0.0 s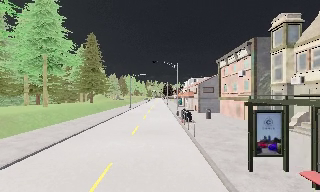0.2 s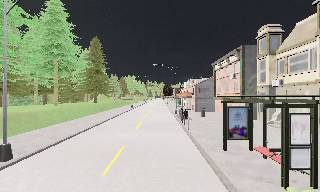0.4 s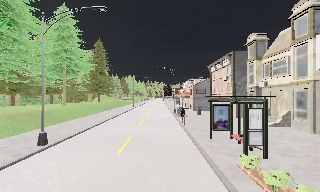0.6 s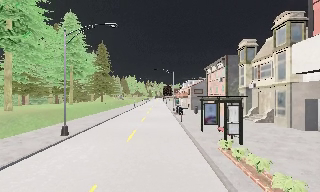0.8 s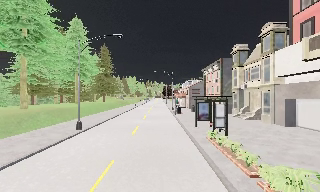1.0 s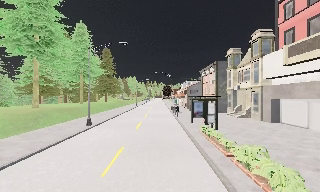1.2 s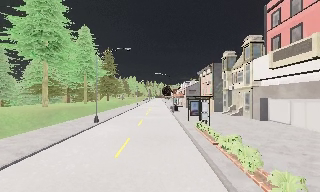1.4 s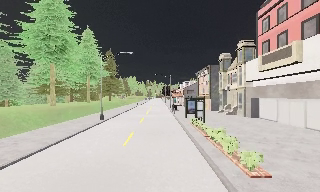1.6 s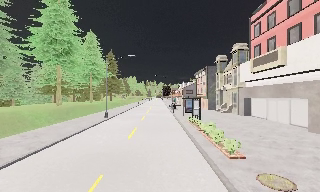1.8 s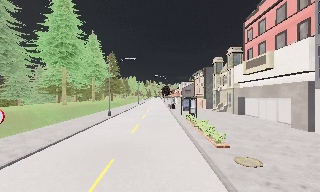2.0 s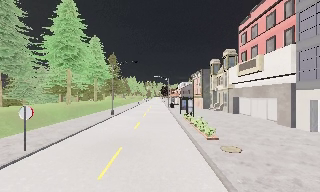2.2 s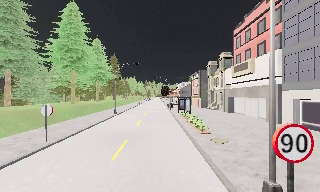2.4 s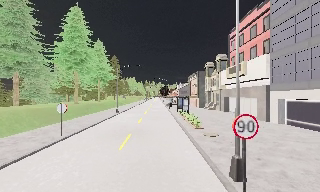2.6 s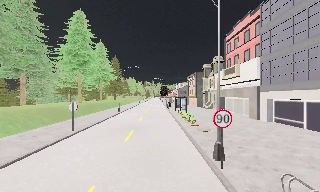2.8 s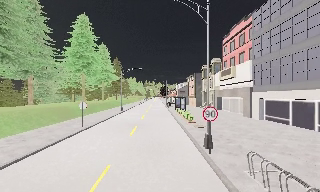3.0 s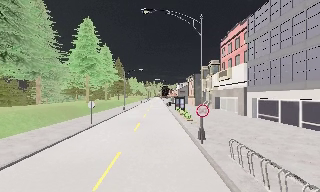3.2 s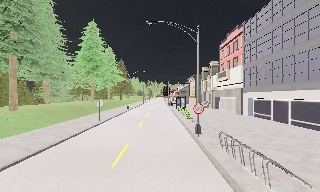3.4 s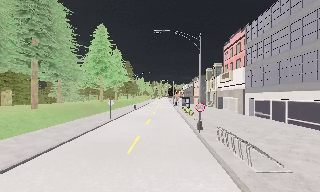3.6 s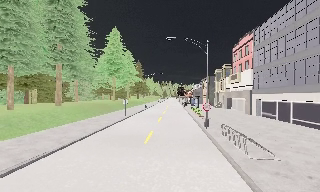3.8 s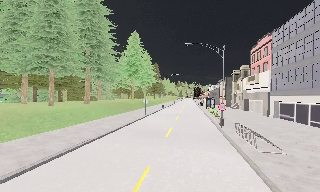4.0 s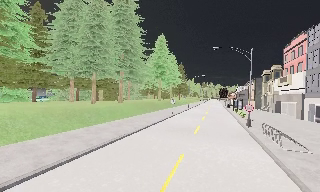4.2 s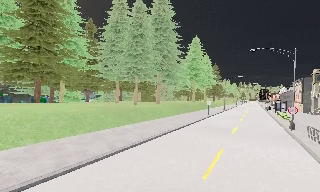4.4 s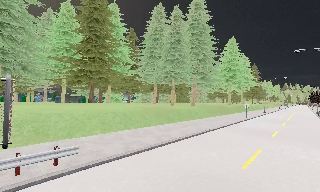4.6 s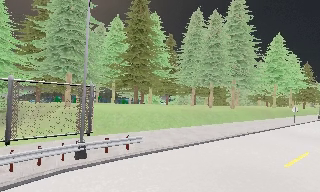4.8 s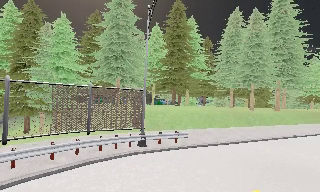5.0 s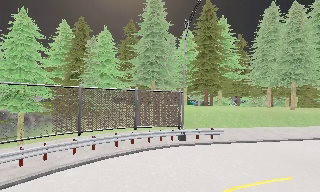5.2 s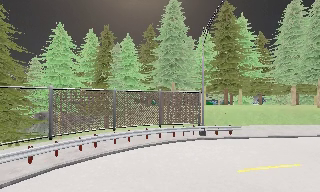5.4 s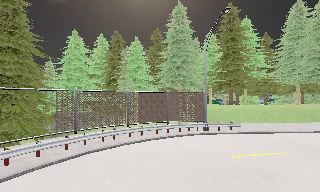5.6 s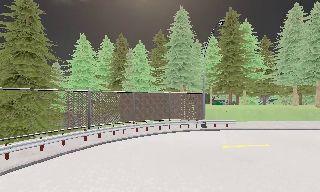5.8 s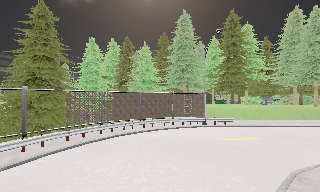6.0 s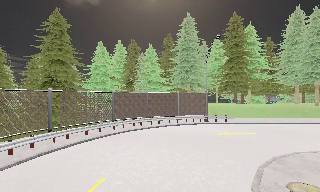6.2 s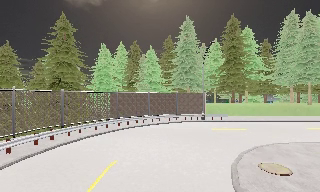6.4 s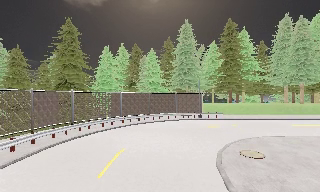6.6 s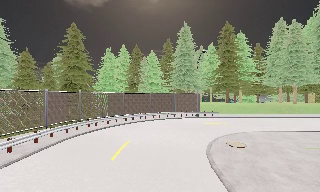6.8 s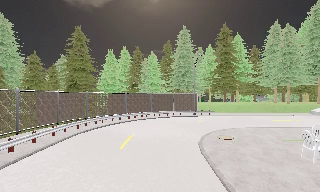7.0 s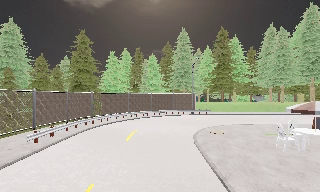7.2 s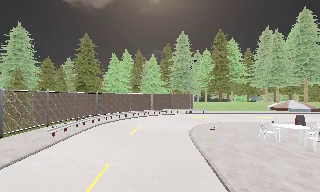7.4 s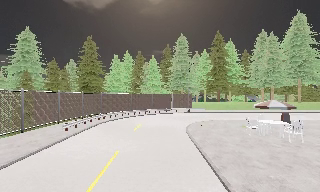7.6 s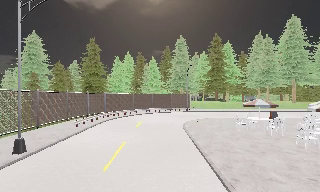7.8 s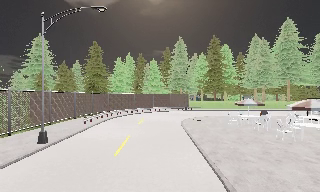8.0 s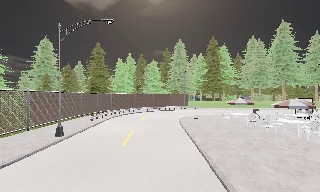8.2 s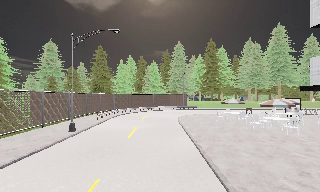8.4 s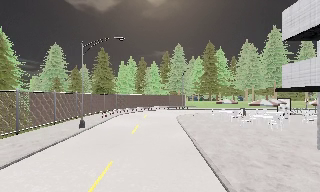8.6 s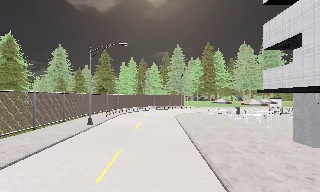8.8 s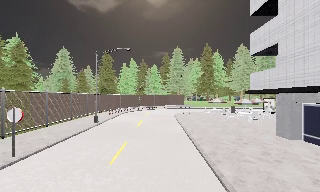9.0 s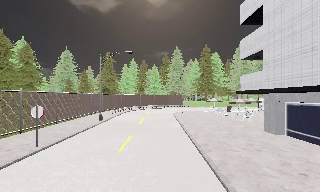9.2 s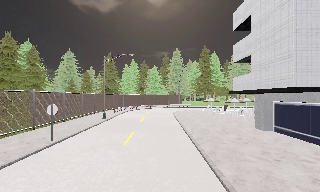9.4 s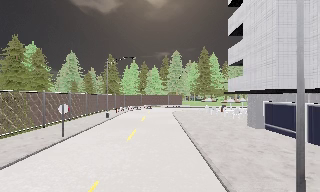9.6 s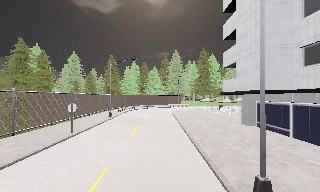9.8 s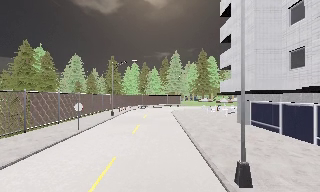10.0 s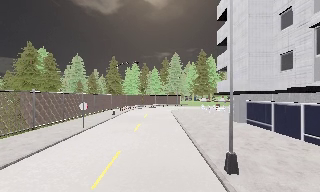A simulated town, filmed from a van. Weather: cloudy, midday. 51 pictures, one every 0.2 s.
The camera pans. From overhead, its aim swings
counterclockwise.
The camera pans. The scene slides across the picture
to the right.
0.0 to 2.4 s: The camera travels backward, about 20 m, so what stands in front gets smaller.
2.4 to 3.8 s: The camera swings to its left by about 10 degrees, and the scene slides to the right. It travels backward, about 11 m, so what stands in front gets smaller.
3.8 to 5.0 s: The scene slides to the right, as the camera pans about 65 degrees to its left. It travels backward and to its left, about 10 m.
5.0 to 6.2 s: The camera pans to its left, which is counterclockwise from overhead, by about 15 degrees. It travels backward, about 9 m, so what stands in front gets smaller.
6.2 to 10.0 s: The camera travels backward, about 25 m, so what stands in front gets smaller.
The film runs backward here.
